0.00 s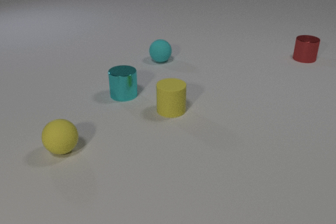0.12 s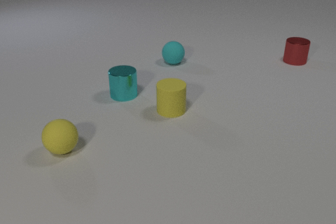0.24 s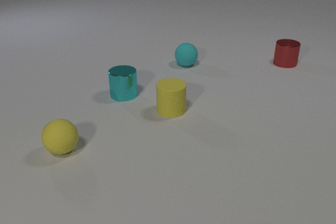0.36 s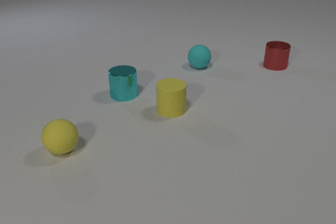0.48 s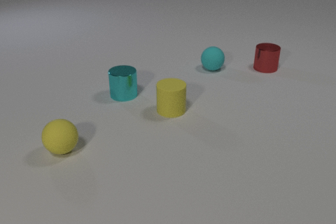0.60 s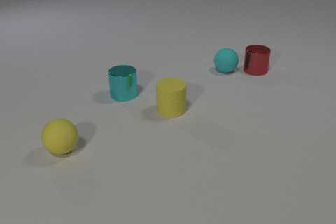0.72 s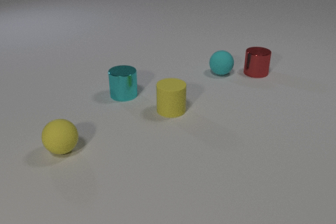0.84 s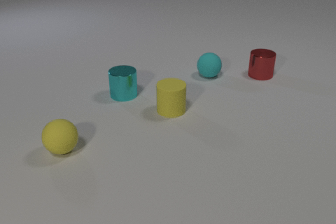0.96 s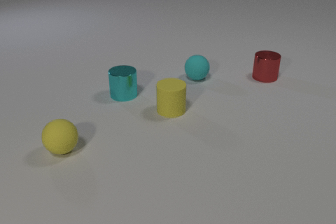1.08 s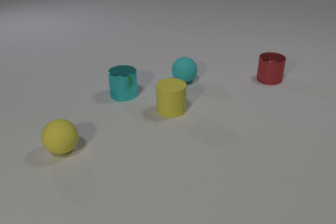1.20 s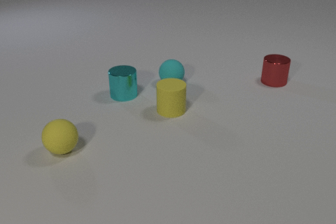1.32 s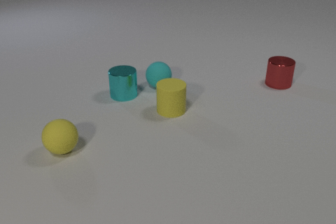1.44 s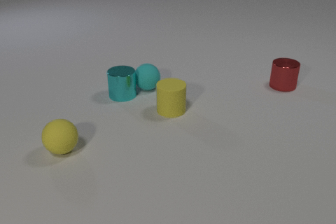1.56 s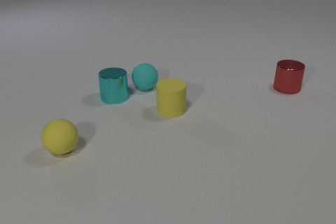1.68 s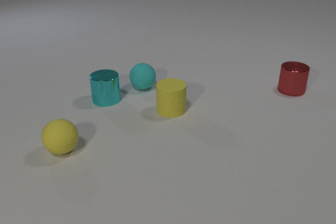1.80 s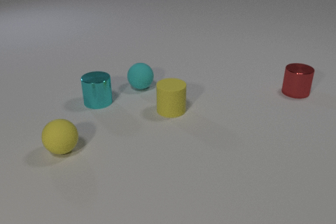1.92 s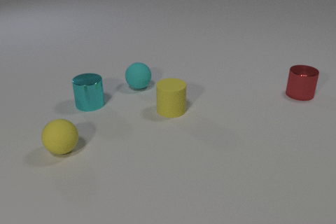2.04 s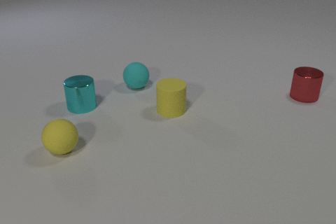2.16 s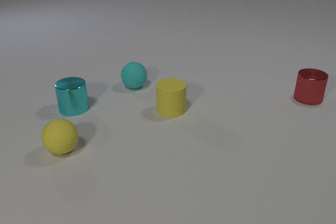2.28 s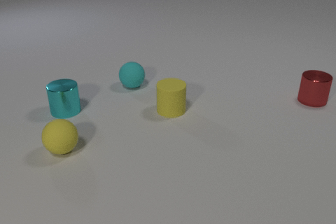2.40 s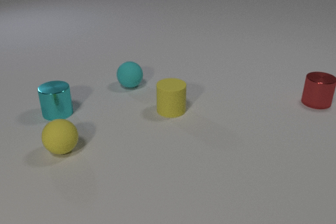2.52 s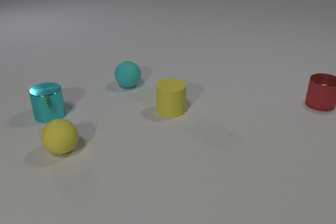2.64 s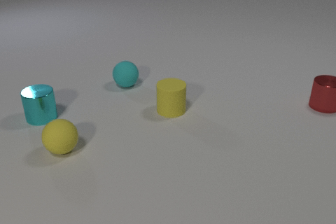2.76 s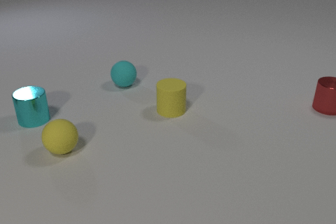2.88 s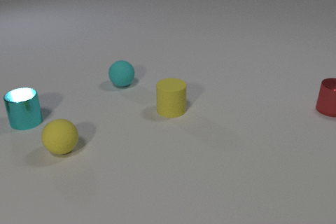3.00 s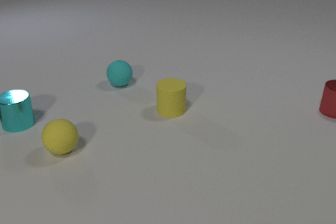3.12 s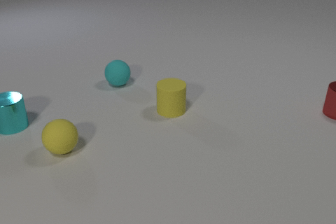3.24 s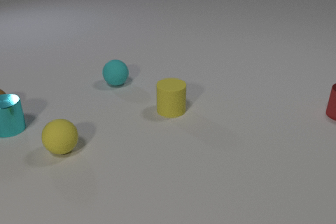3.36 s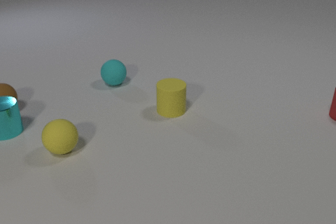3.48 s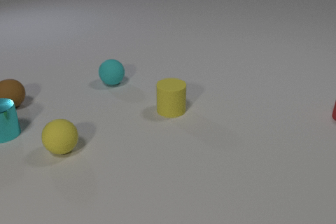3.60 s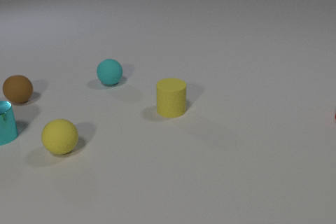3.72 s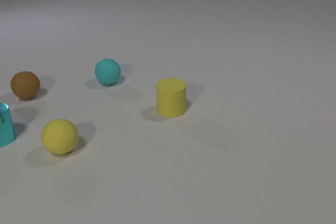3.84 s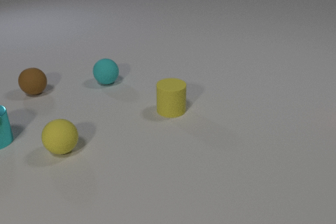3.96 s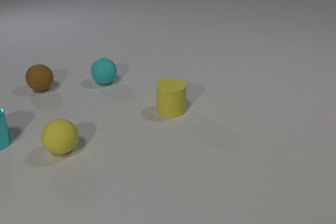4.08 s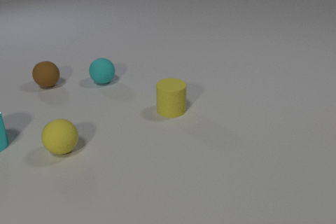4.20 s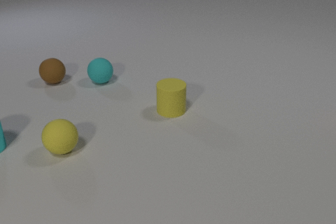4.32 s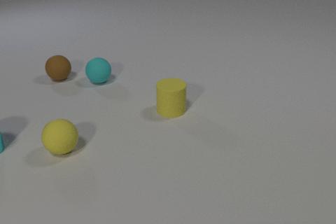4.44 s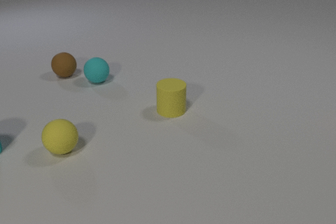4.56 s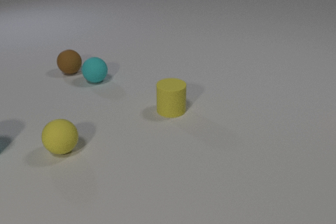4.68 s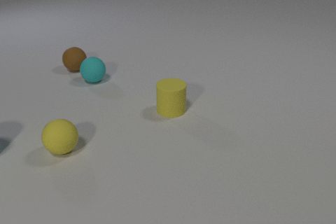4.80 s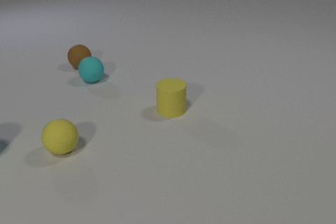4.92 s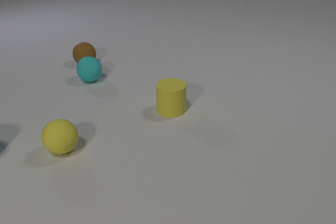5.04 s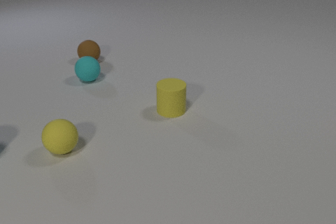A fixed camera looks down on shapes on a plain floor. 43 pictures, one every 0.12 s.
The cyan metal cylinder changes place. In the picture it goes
to the left.
The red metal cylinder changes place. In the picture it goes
toward the camera.
0.00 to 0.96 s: The red metal cylinder slides toward the camera and to the left. The cyan rubber sphere rolls toward the camera and to the right. The red metal cylinder and the cyan rubber sphere collide.
0.96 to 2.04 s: The red metal cylinder slides to the right and toward the camera. The cyan rubber sphere rolls to the left. The cyan metal cylinder slides to the left and toward the camera. The cyan rubber sphere and the cyan metal cylinder collide.
2.04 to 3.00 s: The red metal cylinder slides to the right and toward the camera. The cyan rubber sphere rolls to the left and away from the camera. The cyan metal cylinder slides to the left.
3.00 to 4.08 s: The red metal cylinder slides to the right and toward the camera, leaves at the right edge. The cyan rubber sphere rolls to the left and away from the camera. The cyan metal cylinder slides toward the camera and to the left. The brown rubber sphere comes in at the left edge, rolls to the right and away from the camera.
4.08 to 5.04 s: The cyan rubber sphere rolls to the left and away from the camera. The cyan metal cylinder slides toward the camera and to the left, leaves at the left edge. The brown rubber sphere rolls away from the camera and to the right.
What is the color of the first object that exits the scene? red.
How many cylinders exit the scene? 2.
What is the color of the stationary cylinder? yellow.
